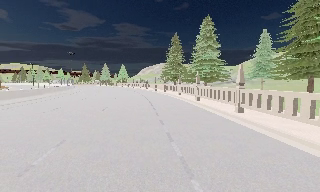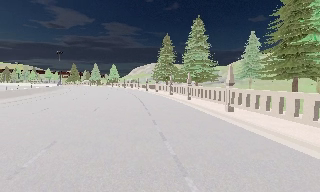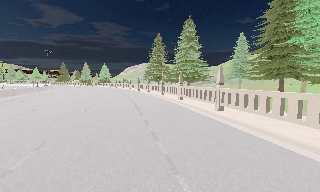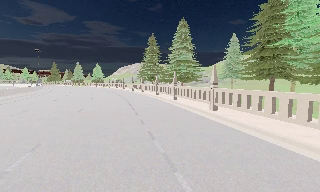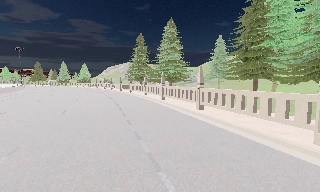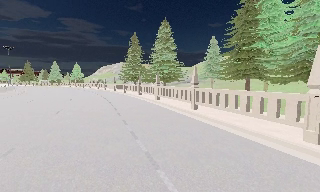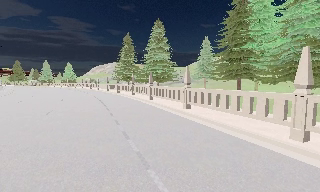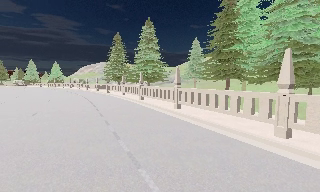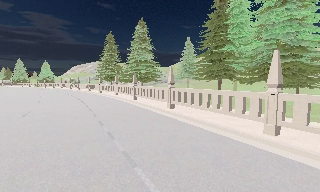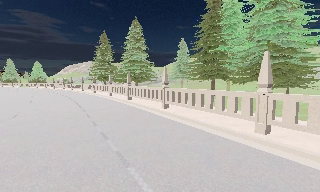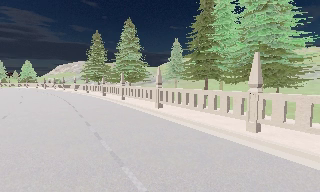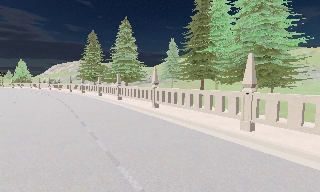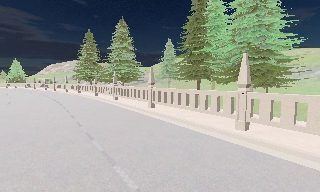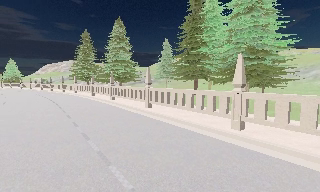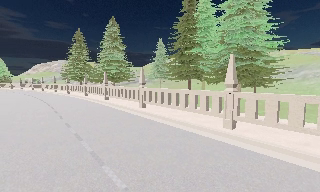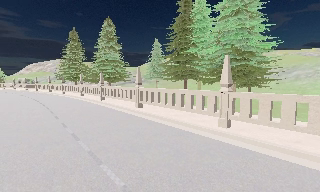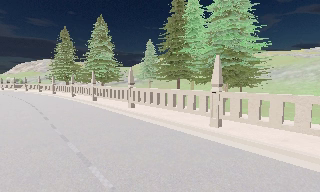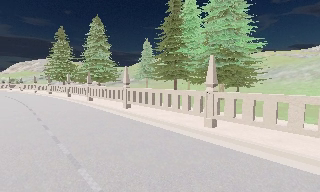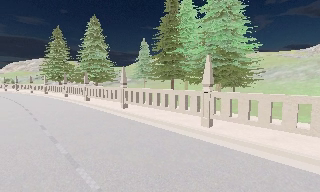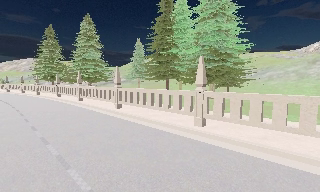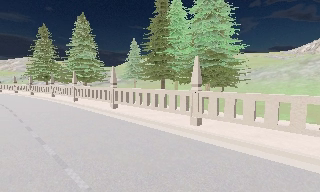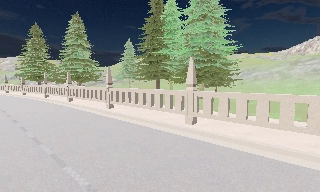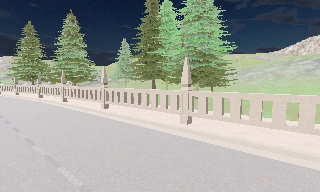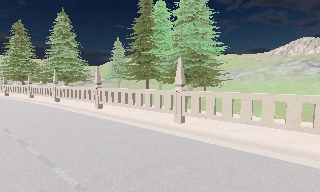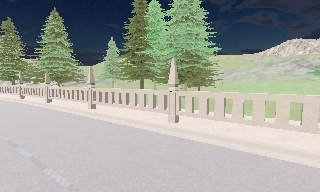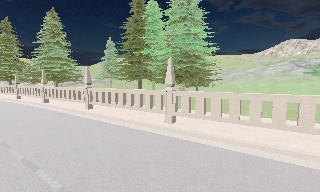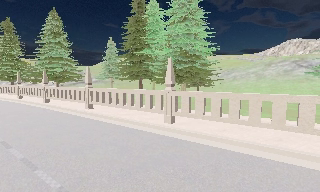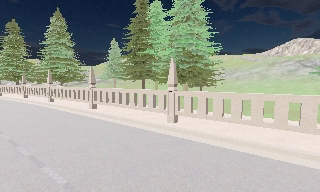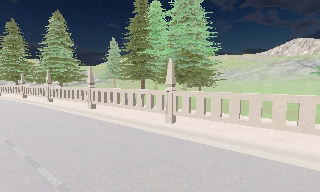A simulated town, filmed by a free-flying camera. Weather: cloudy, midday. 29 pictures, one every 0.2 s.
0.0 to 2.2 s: The camera swings to its right by about 30 degrees, and the scene slides to the left. It travels backward, about 0.5 m, so what stands in front gets smaller.
2.2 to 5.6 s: The scene slides to the left, as the camera pans about 20 degrees to its right. It travels to its right and backward, about 1 m, so close, fixed things drift to the left.
The film runs backward here.
